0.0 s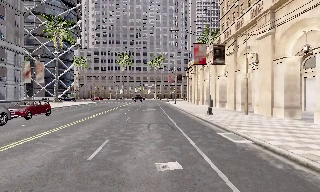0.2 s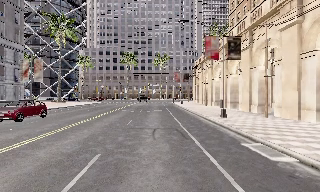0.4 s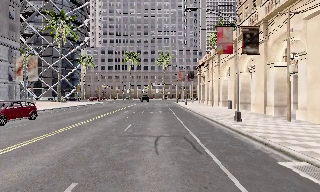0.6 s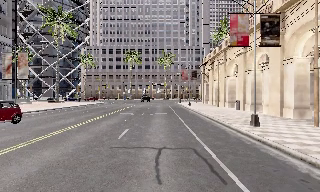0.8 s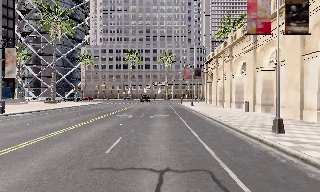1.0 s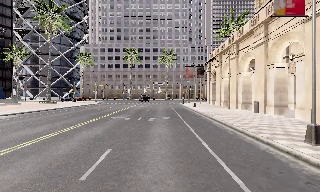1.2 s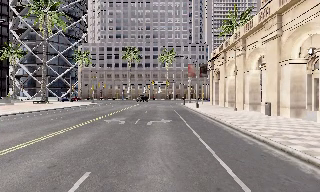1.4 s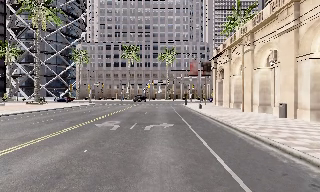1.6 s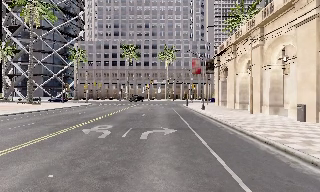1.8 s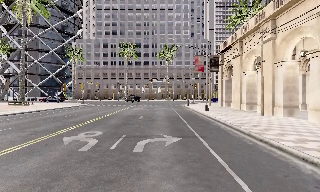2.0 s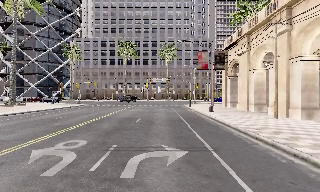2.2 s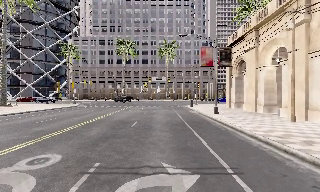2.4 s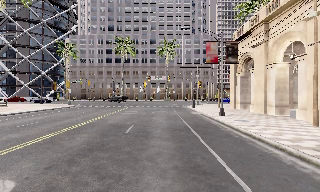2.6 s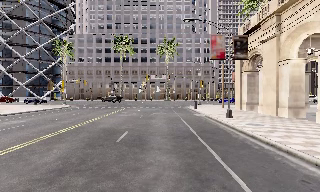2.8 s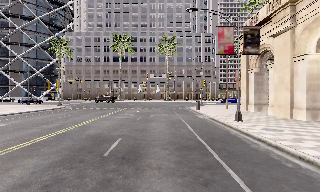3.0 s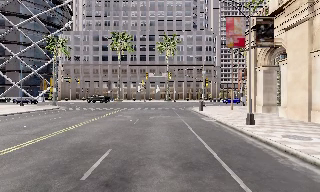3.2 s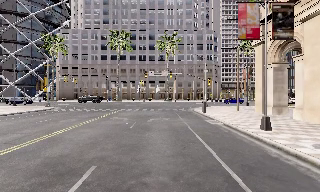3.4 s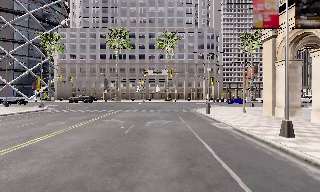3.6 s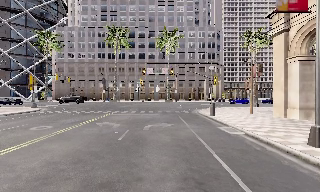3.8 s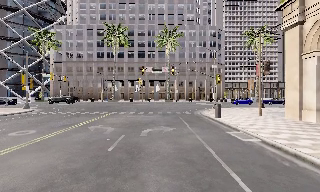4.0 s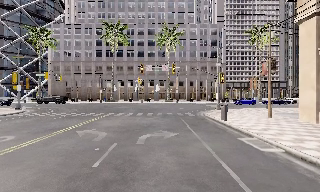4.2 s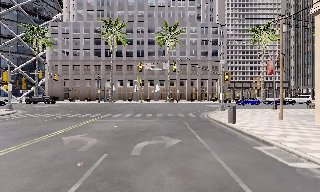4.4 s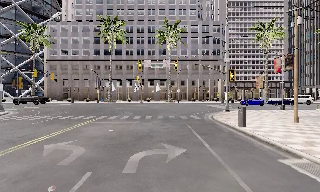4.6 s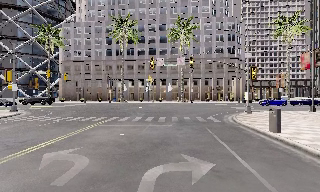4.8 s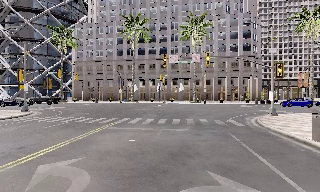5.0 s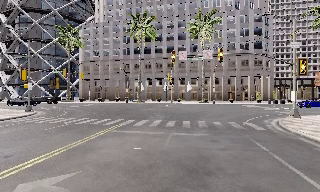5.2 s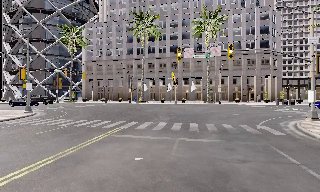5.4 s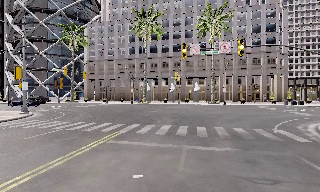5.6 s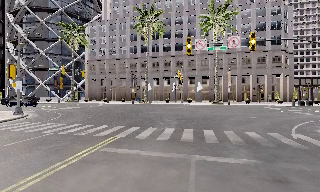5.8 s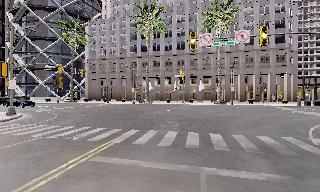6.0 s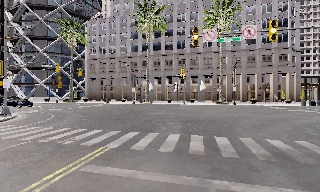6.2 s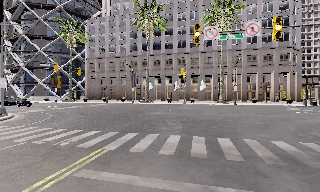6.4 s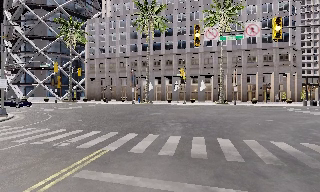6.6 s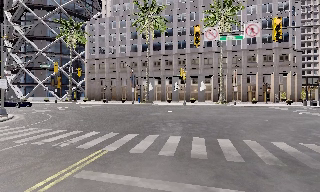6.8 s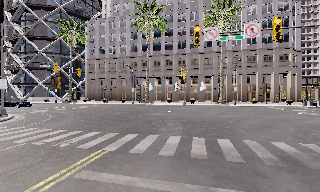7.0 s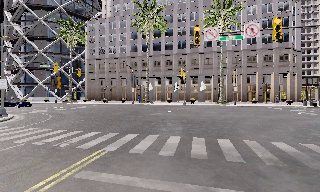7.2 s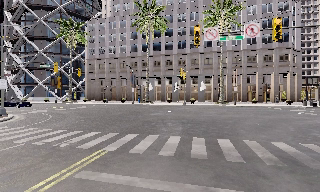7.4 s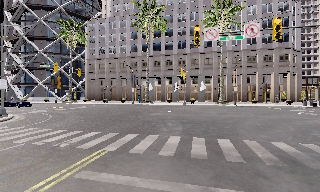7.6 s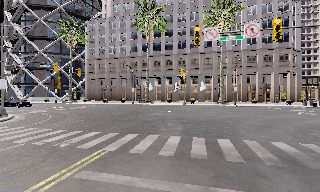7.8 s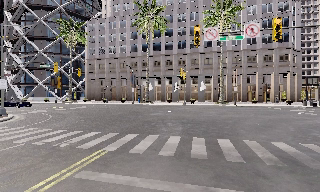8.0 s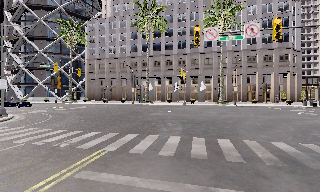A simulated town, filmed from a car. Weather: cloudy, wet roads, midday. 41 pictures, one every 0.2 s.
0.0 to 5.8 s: The camera swings to its left by about 15 degrees, and the scene slides to the right. It travels forward, about 40 m, so what stands in front looms larger.
5.8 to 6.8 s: The camera travels forward, about 1 m, so what stands in front looms larger. It loses speed.
6.8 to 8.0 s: The camera keeps its place and its aim.
The film runs forward here.
